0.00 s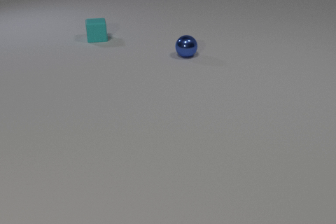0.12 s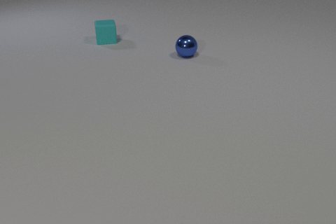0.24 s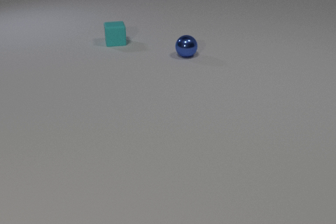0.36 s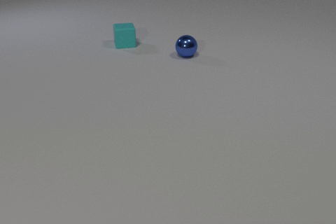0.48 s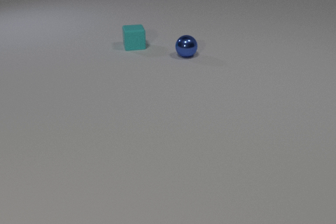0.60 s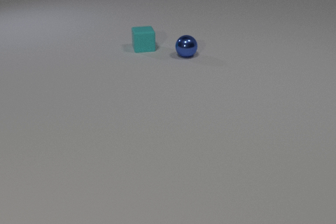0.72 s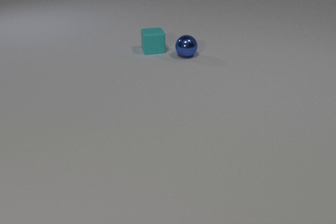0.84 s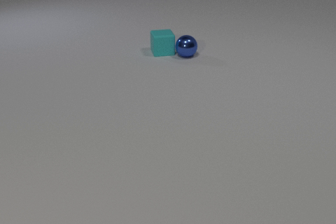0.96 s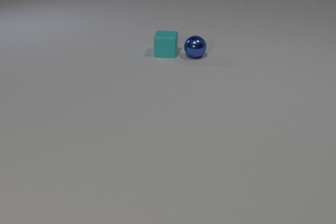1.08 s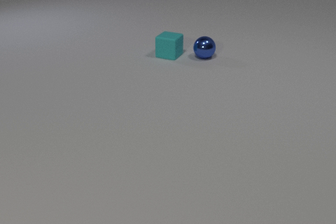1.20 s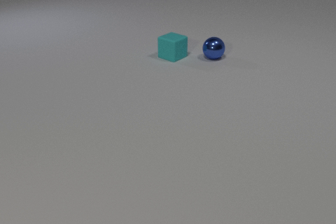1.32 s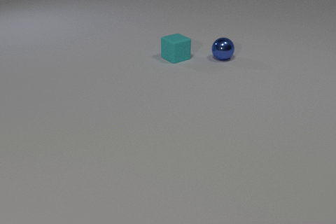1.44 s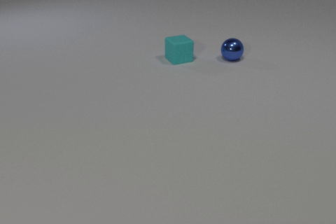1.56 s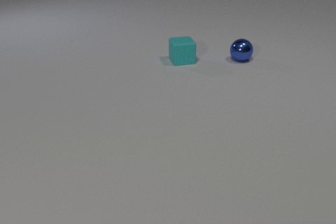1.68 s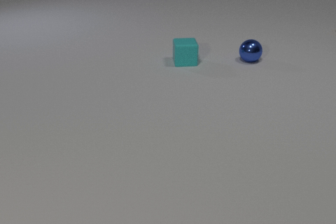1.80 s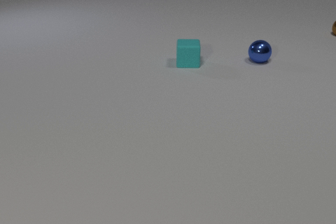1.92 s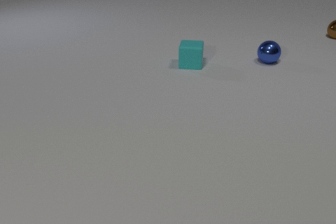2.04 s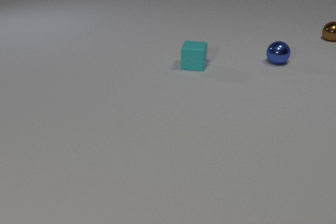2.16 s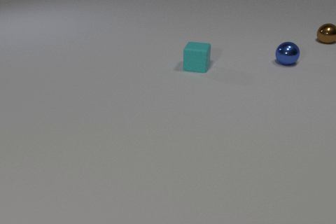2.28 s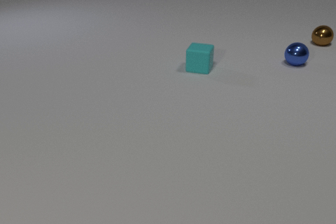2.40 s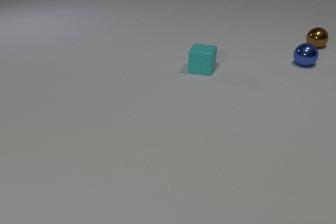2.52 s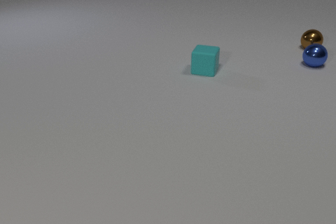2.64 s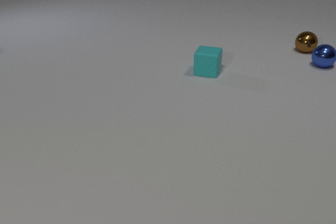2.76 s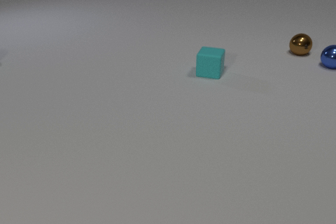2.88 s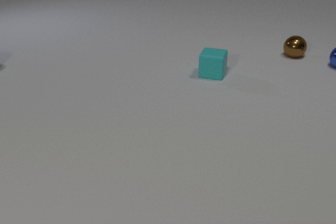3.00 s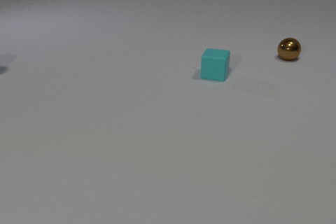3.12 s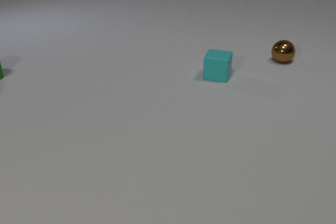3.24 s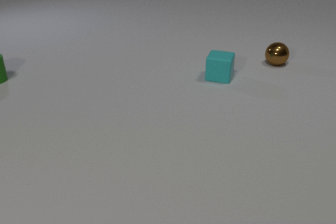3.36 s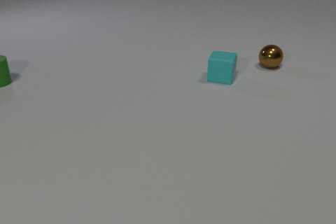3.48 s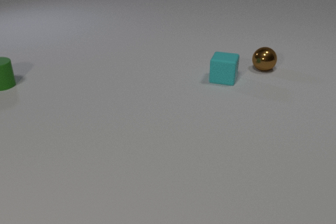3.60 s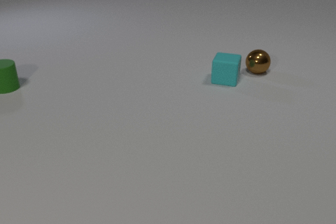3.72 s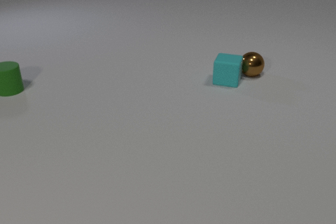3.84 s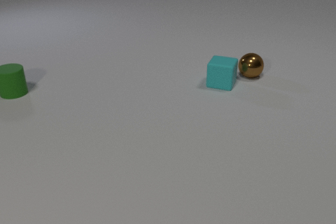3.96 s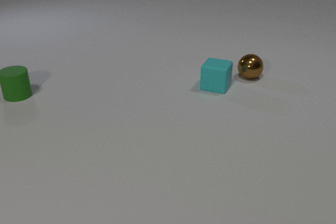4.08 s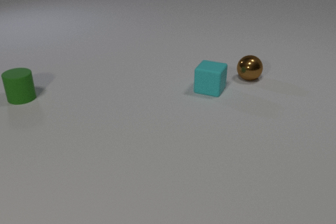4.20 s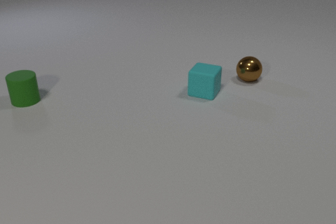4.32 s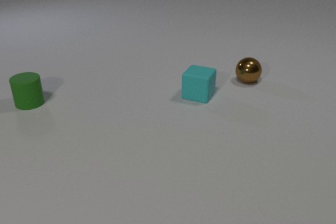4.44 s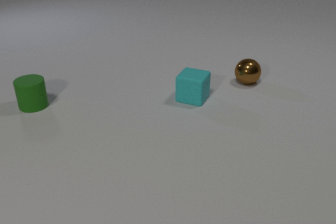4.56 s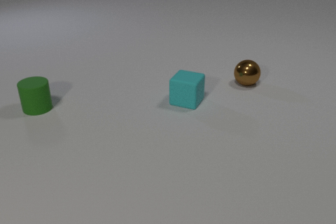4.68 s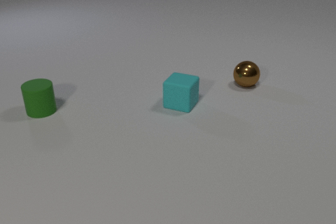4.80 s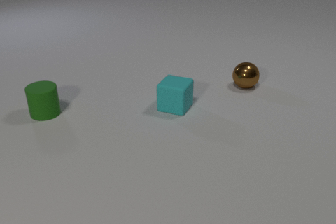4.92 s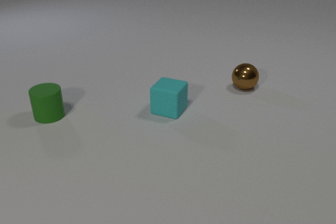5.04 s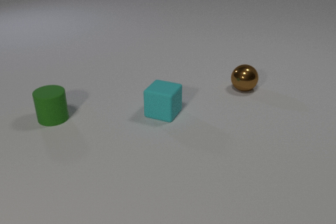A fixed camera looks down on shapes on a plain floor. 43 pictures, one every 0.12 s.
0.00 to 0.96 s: The cyan rubber cube slides to the right and toward the camera. The blue metal sphere rolls to the right. The cyan rubber cube and the blue metal sphere collide.
0.96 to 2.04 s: The cyan rubber cube slides toward the camera and to the right, spins so that its near face slides to the left, clockwise seen from above. The blue metal sphere rolls to the right. The brown metal sphere comes in at the right edge, rolls toward the camera and to the left.
2.04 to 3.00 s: The cyan rubber cube slides to the right and toward the camera. The blue metal sphere rolls to the right, leaves at the right edge. The brown metal sphere rolls toward the camera and to the left.
3.00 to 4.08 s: The cyan rubber cube slides toward the camera. The brown metal sphere rolls toward the camera and to the left. The green rubber cylinder comes in at the left edge, slides toward the camera and to the right. The cyan rubber cube and the brown metal sphere collide.
4.08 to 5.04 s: The cyan rubber cube slides toward the camera and to the left. The brown metal sphere rolls toward the camera. The green rubber cylinder slides toward the camera and to the right.
How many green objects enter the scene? 1.
What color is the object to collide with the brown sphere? cyan.
What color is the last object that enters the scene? green.
